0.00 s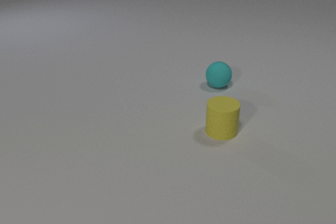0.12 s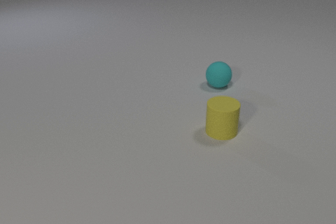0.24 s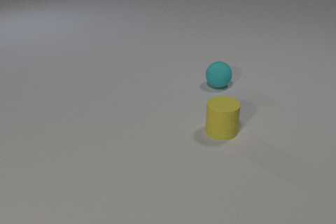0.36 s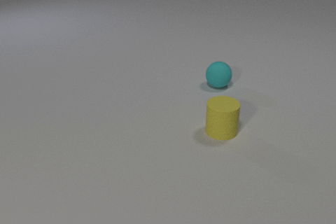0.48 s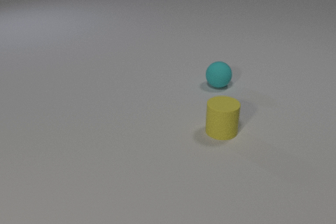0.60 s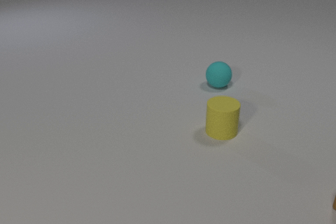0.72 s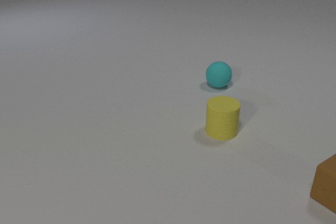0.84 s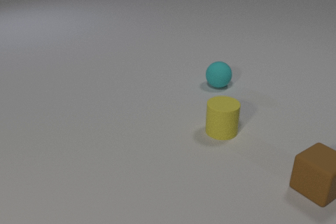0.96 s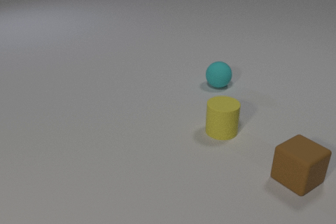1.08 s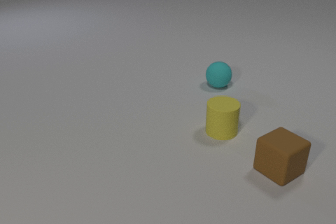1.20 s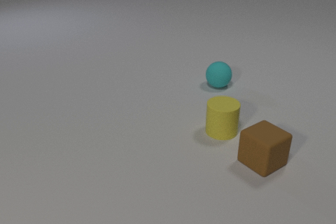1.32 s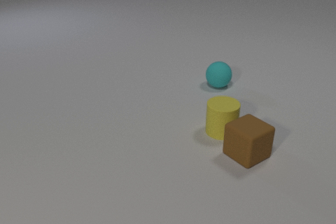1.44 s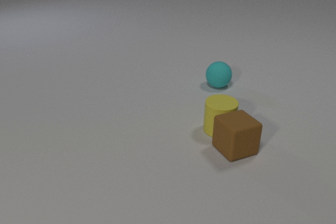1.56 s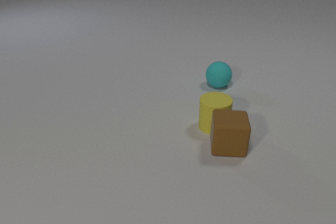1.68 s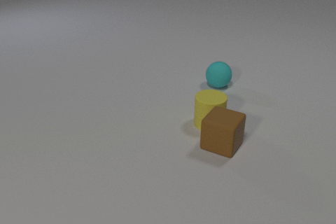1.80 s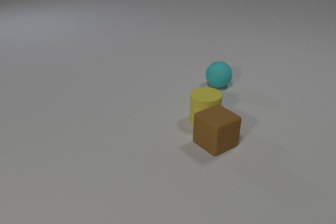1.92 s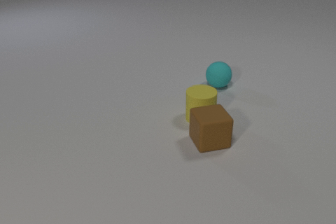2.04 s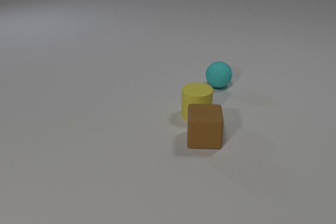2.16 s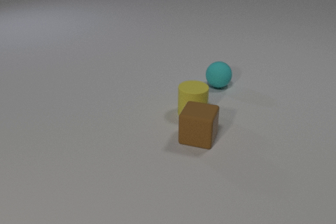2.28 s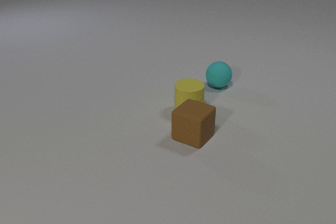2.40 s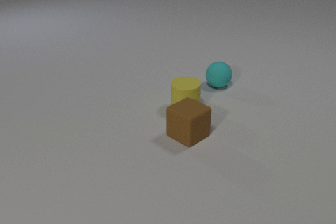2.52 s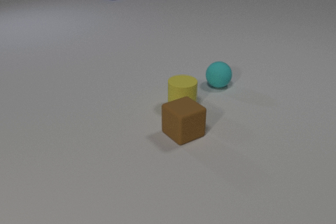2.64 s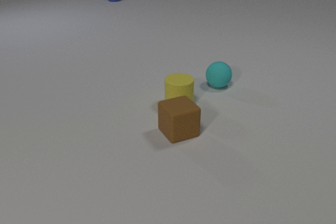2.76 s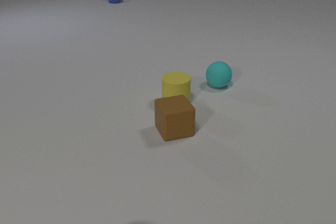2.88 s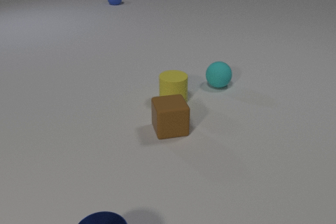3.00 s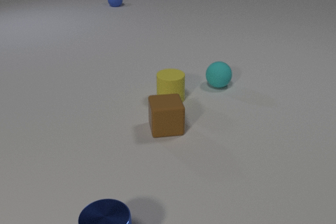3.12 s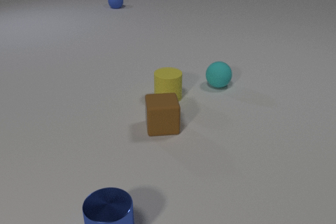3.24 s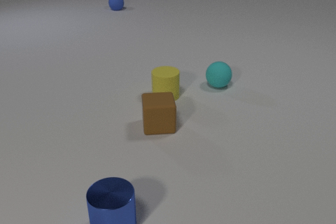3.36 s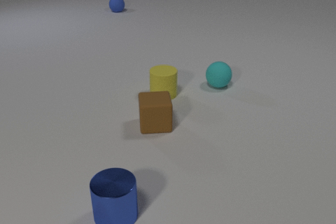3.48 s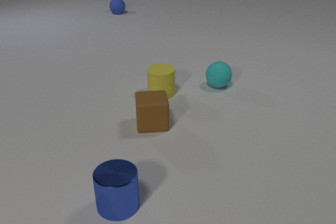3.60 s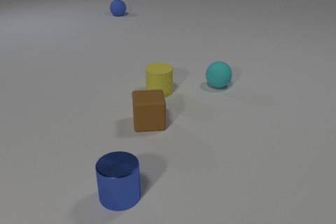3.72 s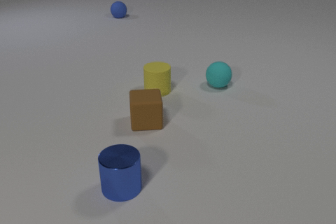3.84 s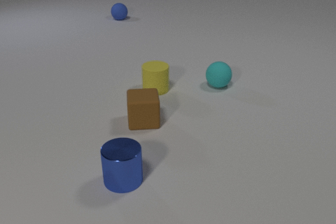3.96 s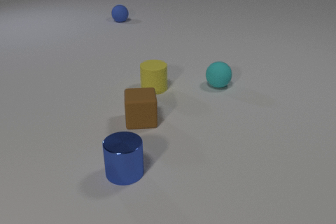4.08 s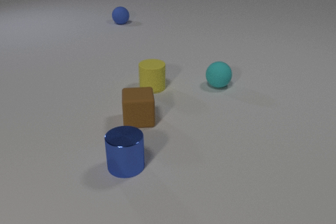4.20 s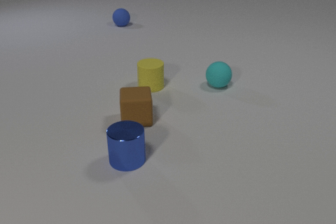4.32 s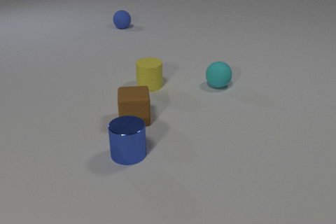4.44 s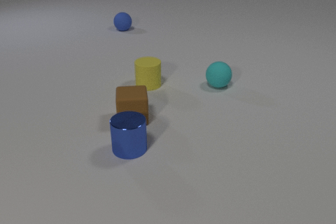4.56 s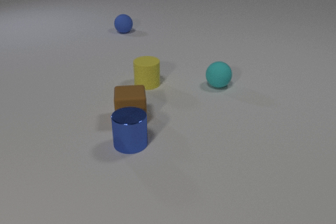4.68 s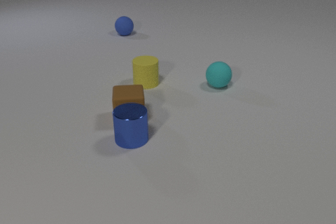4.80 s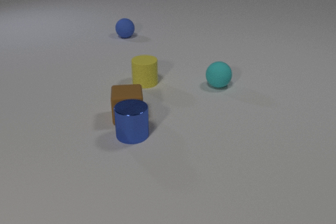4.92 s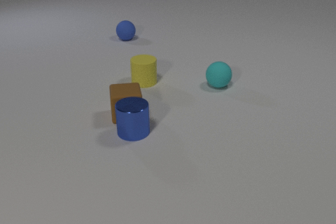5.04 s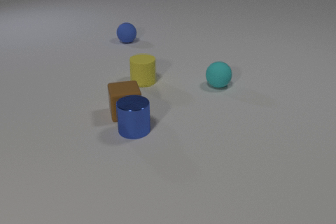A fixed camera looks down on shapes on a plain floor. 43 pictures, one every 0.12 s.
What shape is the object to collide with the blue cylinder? cube.
Are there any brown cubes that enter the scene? yes.
How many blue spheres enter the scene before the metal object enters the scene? 1.
0.00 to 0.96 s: The brown rubber cube comes in at the right edge, slides to the left.
0.96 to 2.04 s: The brown rubber cube slides to the left and away from the camera, spins clockwise seen from above by about 135 degrees, its near face sliding to the left. The yellow rubber cylinder slides away from the camera and to the left. The brown rubber cube and the yellow rubber cylinder collide.
2.04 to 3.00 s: The brown rubber cube slides to the left and away from the camera, spins clockwise seen from above by about 75 degrees, its near face sliding to the left. The yellow rubber cylinder slides away from the camera and to the left. The blue rubber sphere comes in at the top edge, rolls toward the camera. The blue metal cylinder comes in at the bottom edge, slides away from the camera.
3.00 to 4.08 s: The brown rubber cube slides to the left and away from the camera. The yellow rubber cylinder slides away from the camera and to the left. The blue rubber sphere rolls toward the camera. The blue metal cylinder slides away from the camera.
4.08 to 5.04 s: The brown rubber cube slides away from the camera and to the left. The yellow rubber cylinder slides away from the camera and to the left. The blue rubber sphere rolls toward the camera. The blue metal cylinder slides away from the camera. The brown rubber cube and the blue metal cylinder collide.
